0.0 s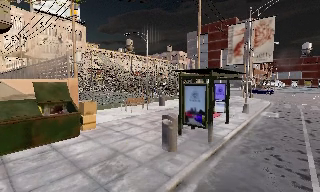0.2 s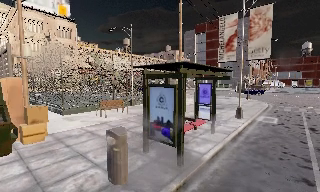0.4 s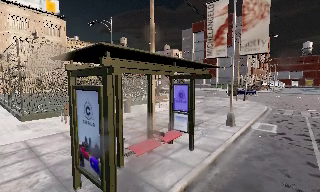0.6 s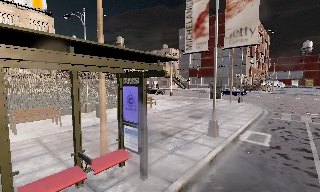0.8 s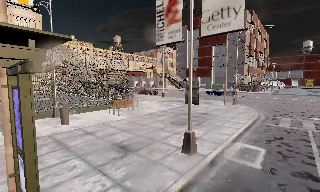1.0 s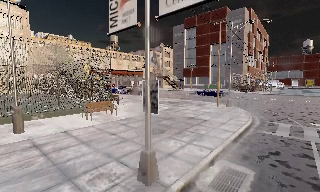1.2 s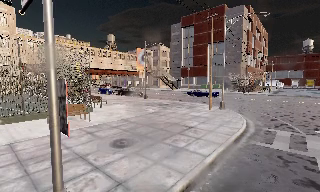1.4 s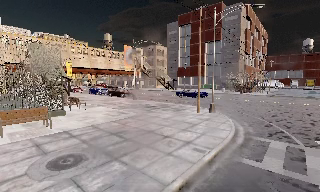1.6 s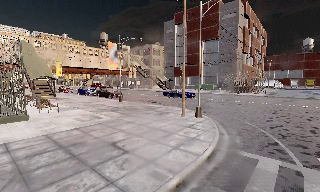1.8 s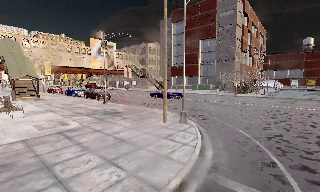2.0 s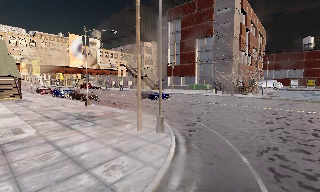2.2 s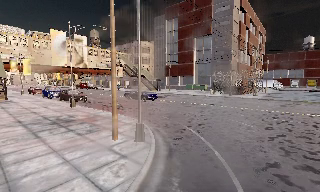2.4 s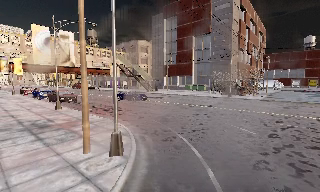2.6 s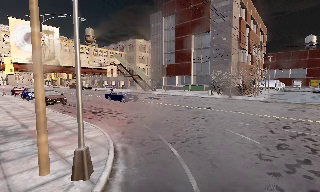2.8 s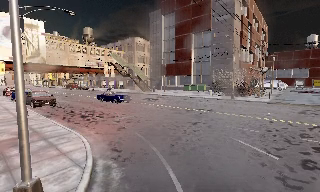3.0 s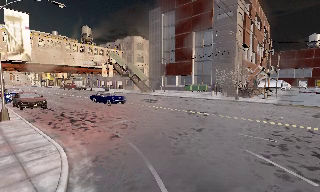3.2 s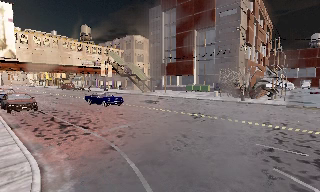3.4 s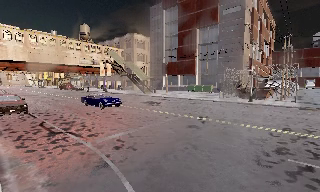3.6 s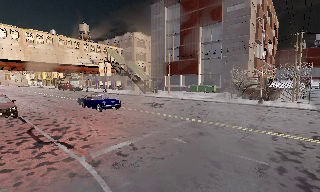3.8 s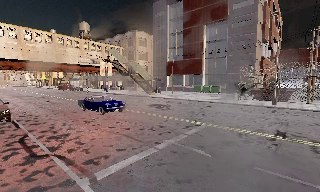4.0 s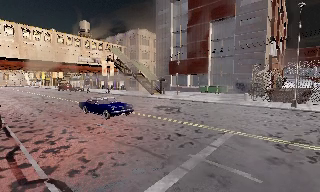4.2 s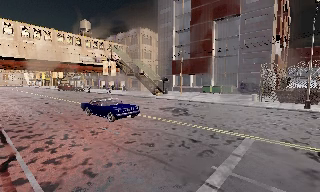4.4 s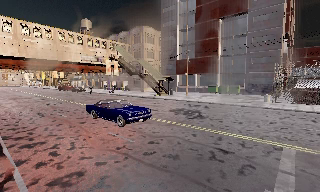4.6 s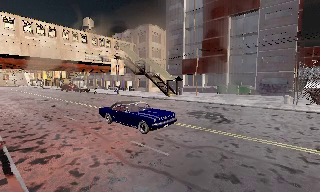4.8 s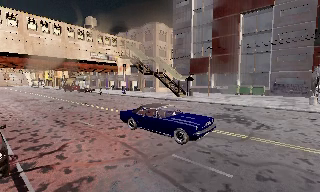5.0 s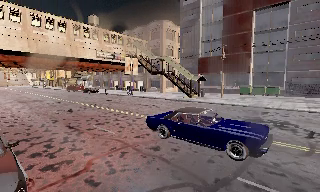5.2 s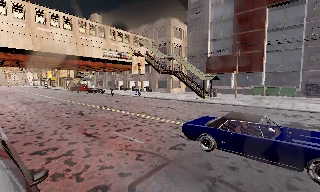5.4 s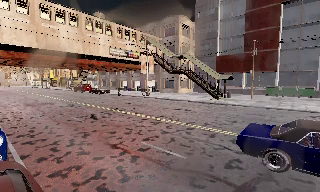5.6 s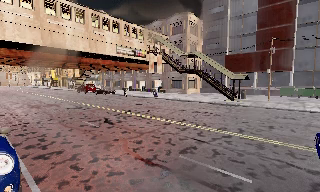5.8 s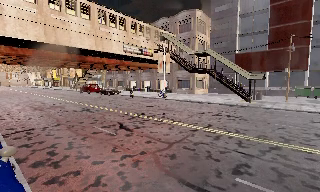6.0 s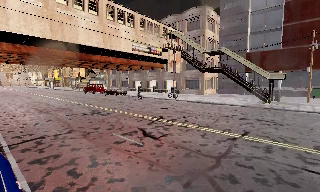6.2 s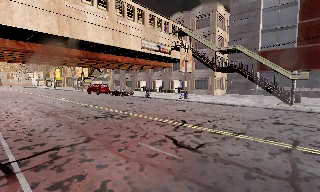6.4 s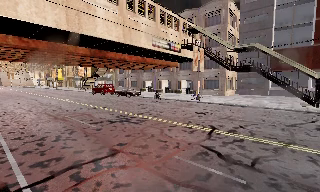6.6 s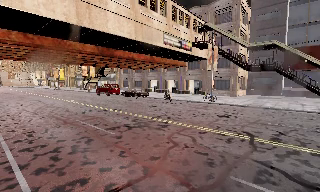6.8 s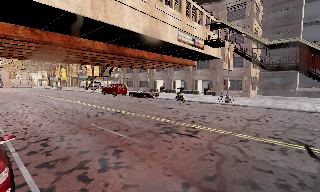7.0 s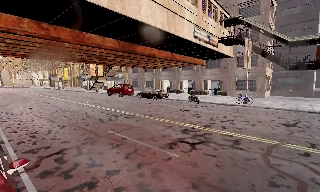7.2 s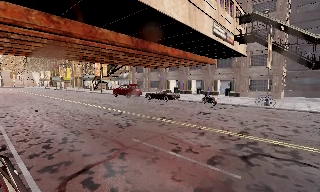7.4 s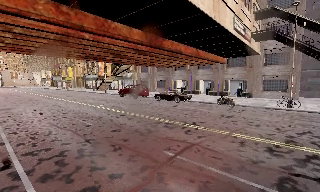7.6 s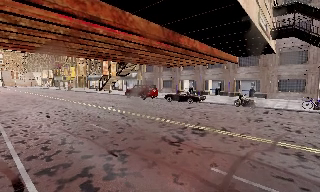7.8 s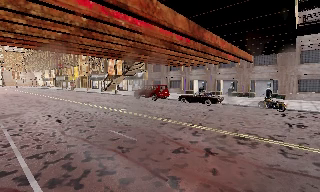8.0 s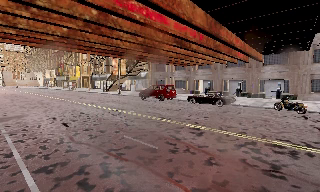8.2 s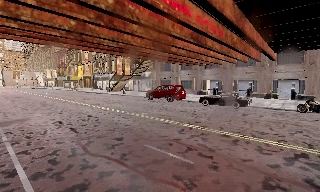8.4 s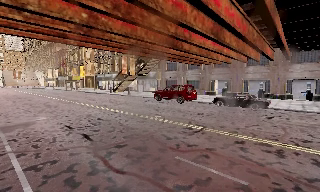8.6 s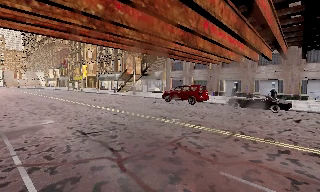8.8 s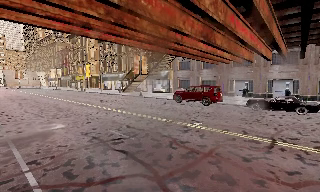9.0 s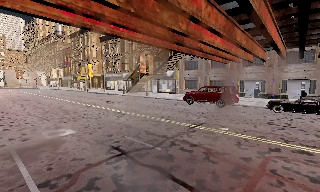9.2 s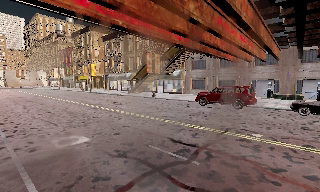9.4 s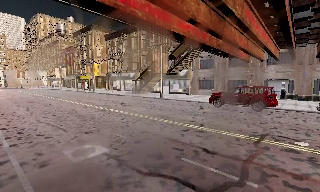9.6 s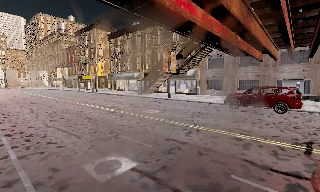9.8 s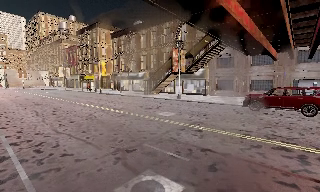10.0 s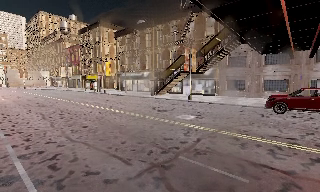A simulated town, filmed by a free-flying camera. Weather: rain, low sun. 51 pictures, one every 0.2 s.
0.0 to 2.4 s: The camera travels forward and to its right, about 25 m, so what stands in front looms larger.
2.4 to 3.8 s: The camera travels forward, about 9 m, so what stands in front looms larger.
3.8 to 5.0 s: The camera travels forward and to its left, about 9 m, so what stands in front looms larger. It gains speed.
5.0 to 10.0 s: The camera travels to its left and forward, about 40 m, so close, fixed things drift to the right.
The film runs backward here.
